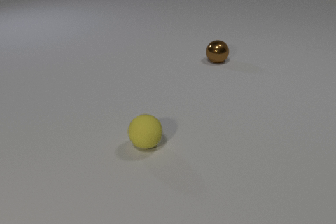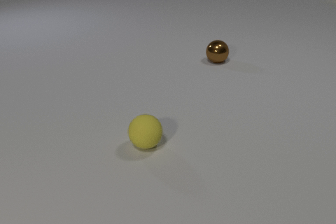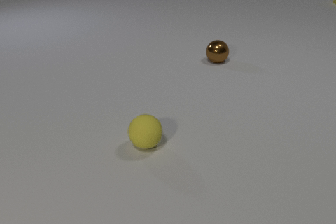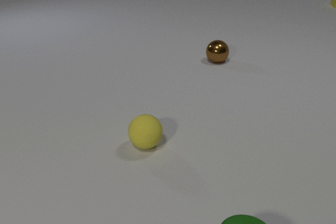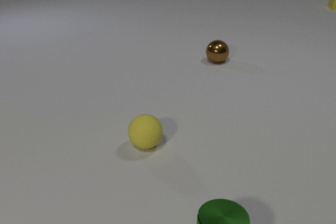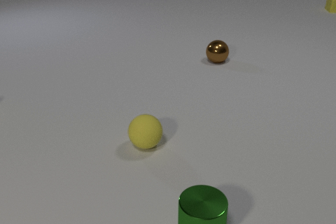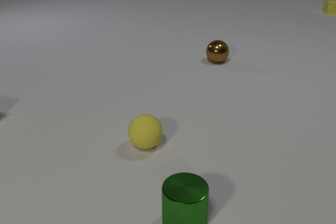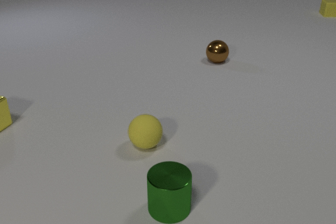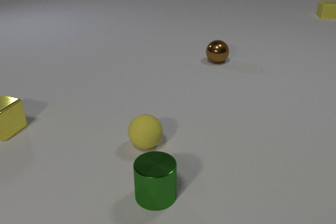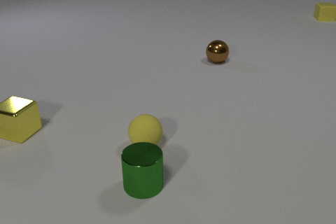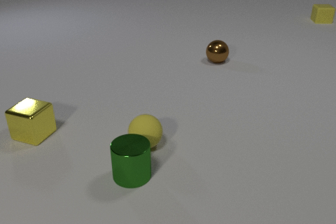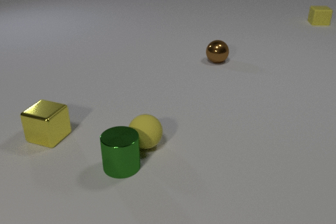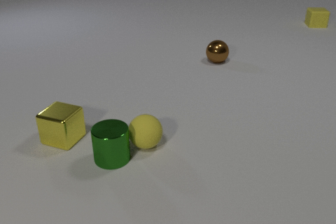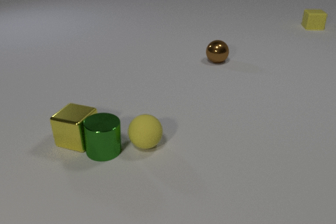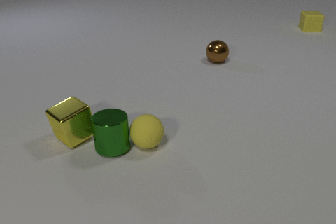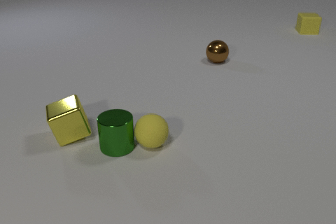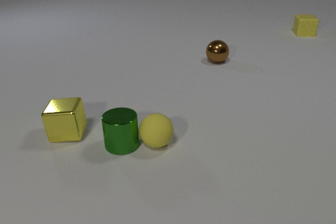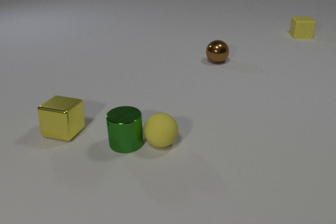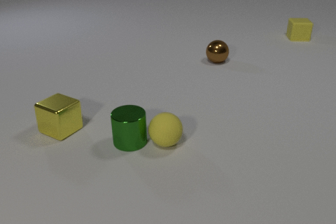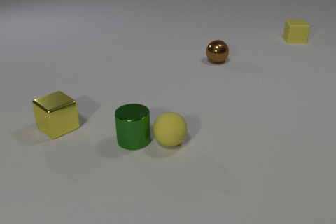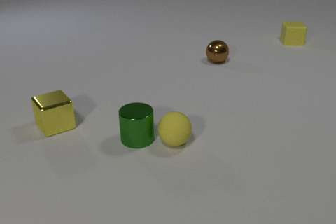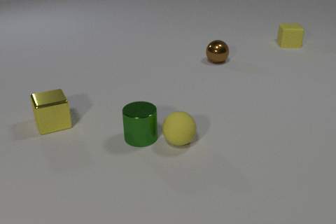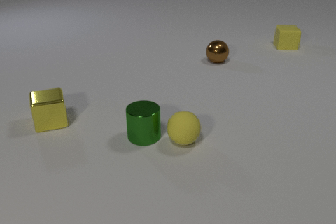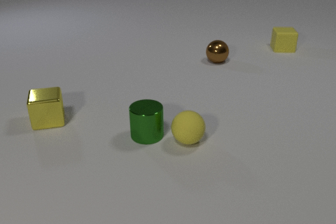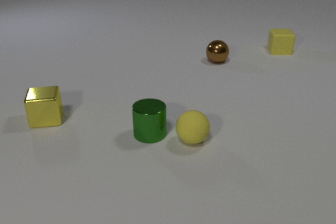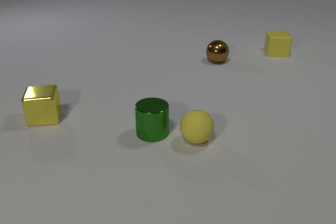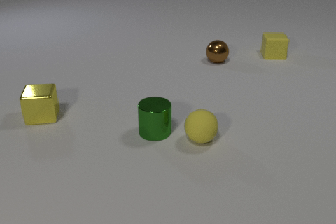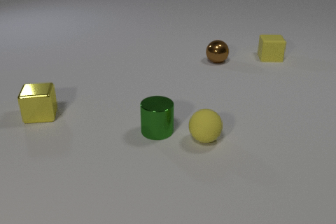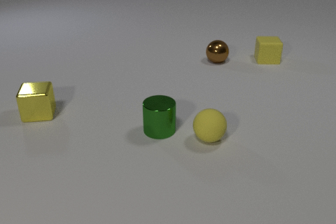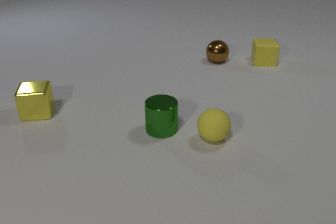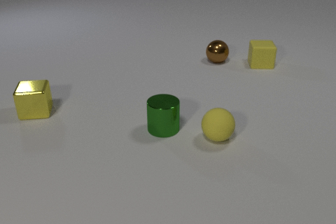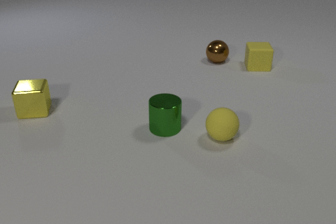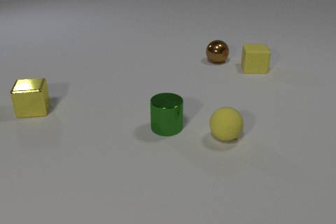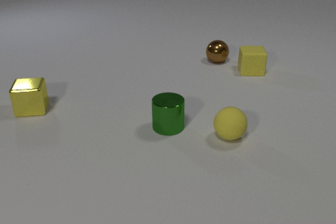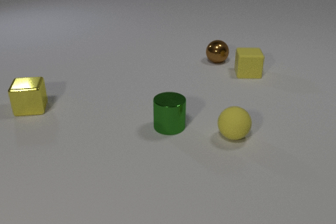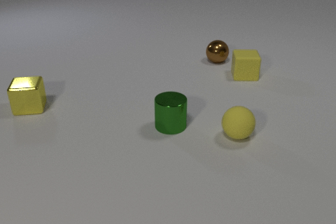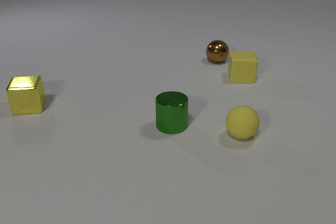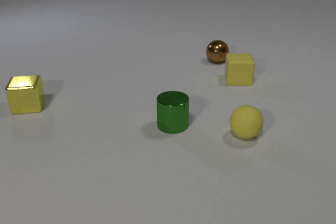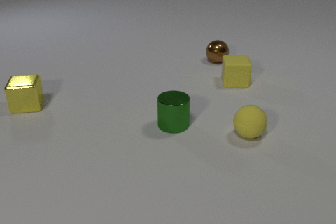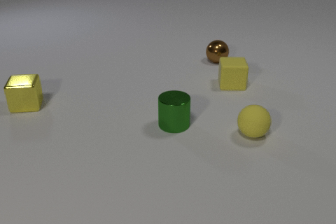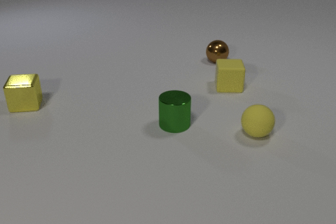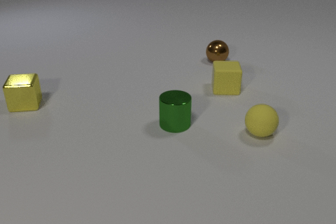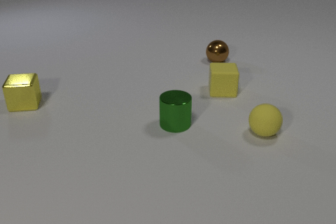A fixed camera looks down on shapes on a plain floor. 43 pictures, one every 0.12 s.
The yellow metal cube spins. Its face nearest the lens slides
to the left.
The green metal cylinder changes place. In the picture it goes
away from the camera.
0.00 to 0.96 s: The green metal cylinder comes in at the bottom edge, slides to the left and away from the camera. The yellow metal cube comes in at the left edge, slides to the right and toward the camera. The yellow rubber cube comes in at the right edge, slides toward the camera.
0.96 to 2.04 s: The green metal cylinder slides away from the camera. The yellow metal cube slides to the right and toward the camera, spins clockwise seen from above by about 90 degrees, its near face sliding to the left. The yellow rubber sphere rolls to the right. The yellow rubber cube slides toward the camera. The green metal cylinder and the yellow metal cube collide. The green metal cylinder and the yellow rubber sphere collide.
2.04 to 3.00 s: The green metal cylinder slides to the right and away from the camera. The yellow metal cube slides away from the camera and to the left, spins clockwise seen from above by about 60 degrees, its near face sliding to the left. The yellow rubber sphere rolls to the right. The yellow rubber cube slides toward the camera.
3.00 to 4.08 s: The green metal cylinder slides to the right and away from the camera. The yellow metal cube slides away from the camera and to the left. The yellow rubber sphere rolls to the right. The yellow rubber cube slides toward the camera and to the left.
4.08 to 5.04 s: The yellow metal cube slides away from the camera. The yellow rubber sphere rolls to the right and away from the camera. The yellow rubber cube slides toward the camera and to the left.
What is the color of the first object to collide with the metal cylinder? yellow.
Are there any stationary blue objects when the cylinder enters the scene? no.
How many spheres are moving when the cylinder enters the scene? 0.
